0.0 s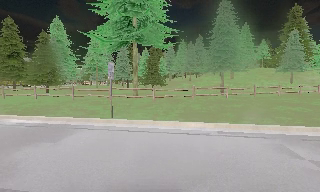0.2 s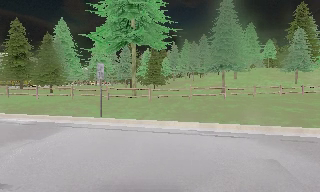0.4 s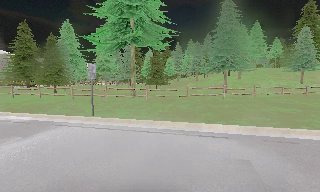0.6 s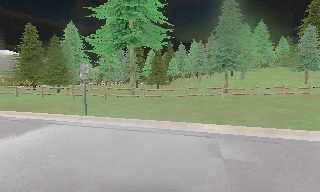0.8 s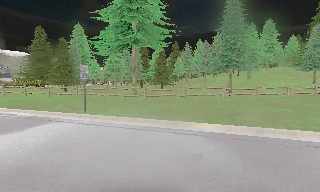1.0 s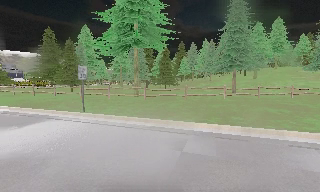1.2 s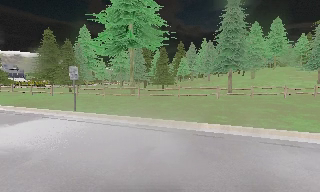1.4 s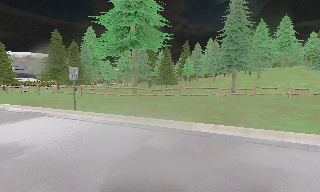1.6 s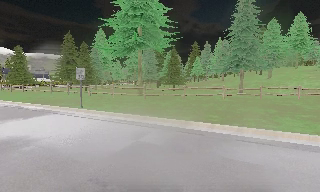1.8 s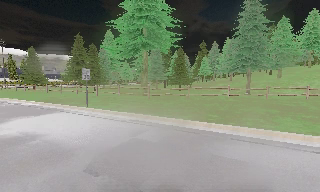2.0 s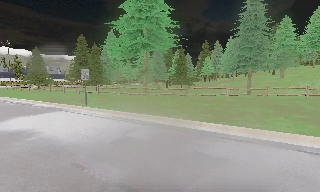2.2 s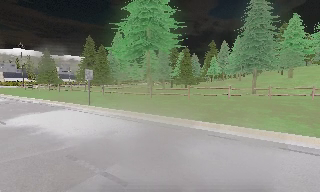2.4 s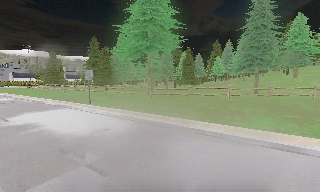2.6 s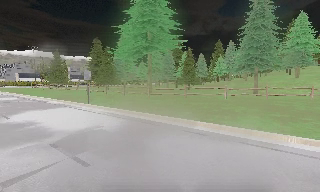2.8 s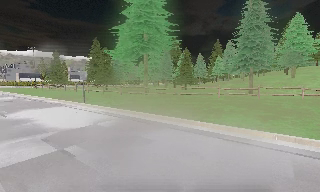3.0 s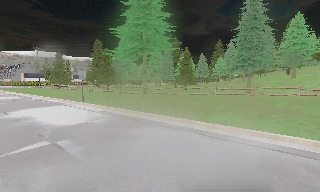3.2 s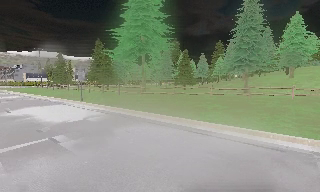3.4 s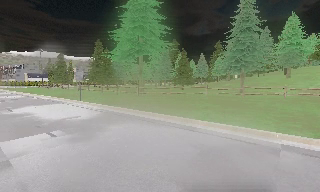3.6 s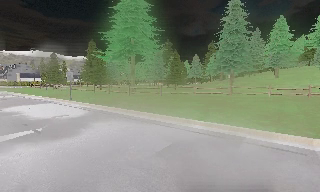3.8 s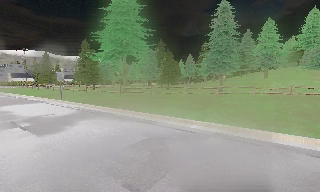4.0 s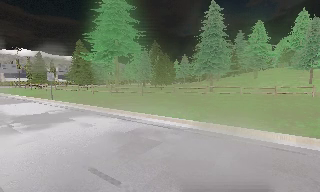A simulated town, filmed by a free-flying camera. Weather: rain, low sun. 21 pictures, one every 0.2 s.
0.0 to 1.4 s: The camera pans to its left, which is counterclockwise from overhead, by about 15 degrees. It travels to its right, about 5 m.
1.4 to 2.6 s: The camera pans to its left, which is counterclockwise from overhead, by about 15 degrees. It travels to its right and backward, about 3.5 m.
2.6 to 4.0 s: The camera travels to its right and backward, about 5 m, so close, fixed things drift to the left.
The film runs backward here.
